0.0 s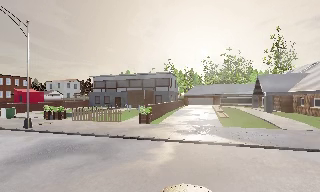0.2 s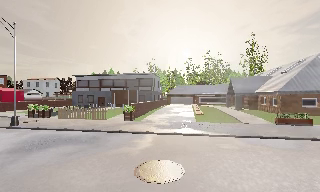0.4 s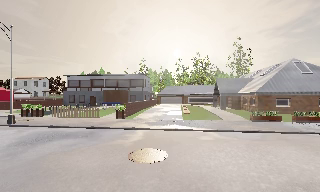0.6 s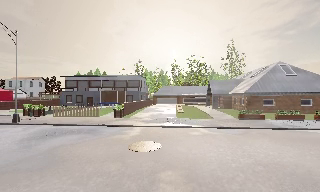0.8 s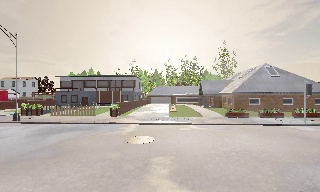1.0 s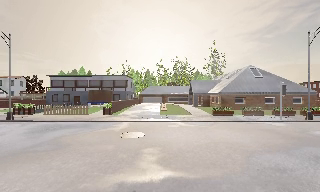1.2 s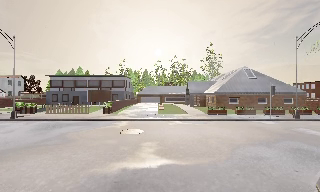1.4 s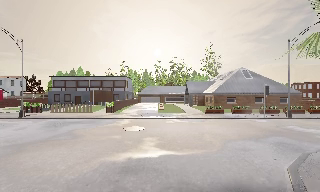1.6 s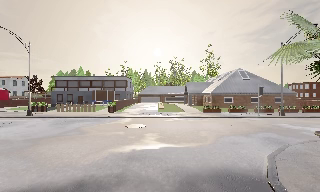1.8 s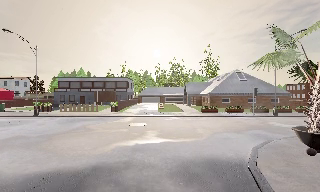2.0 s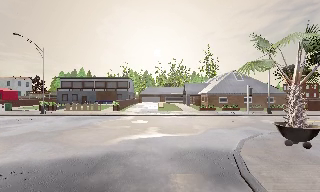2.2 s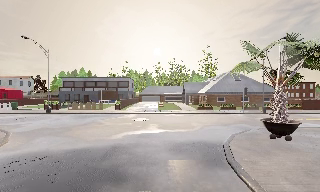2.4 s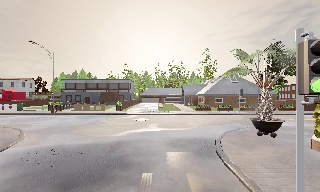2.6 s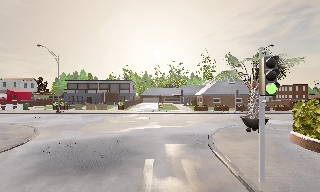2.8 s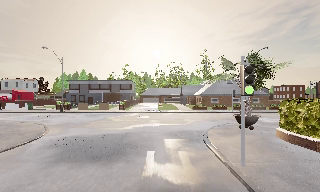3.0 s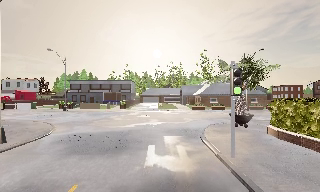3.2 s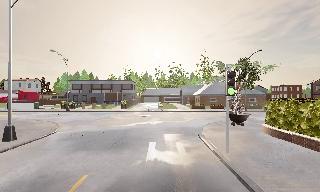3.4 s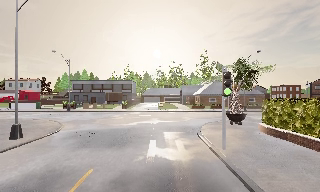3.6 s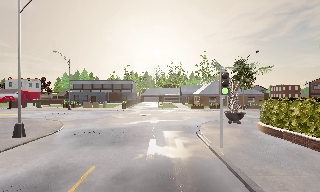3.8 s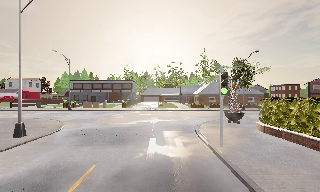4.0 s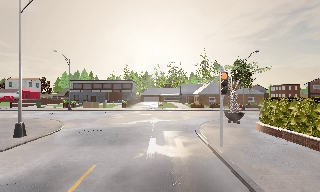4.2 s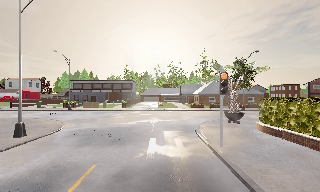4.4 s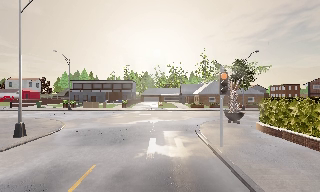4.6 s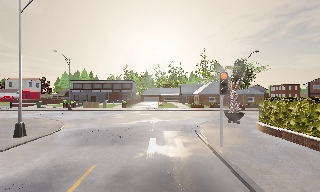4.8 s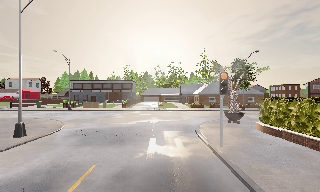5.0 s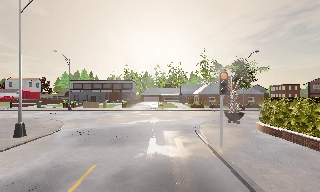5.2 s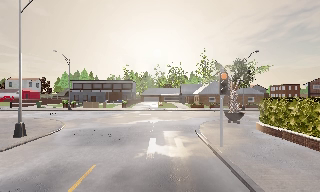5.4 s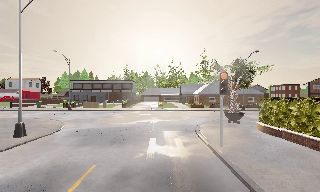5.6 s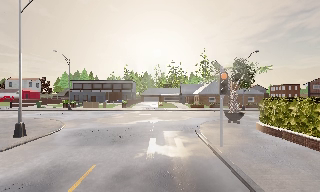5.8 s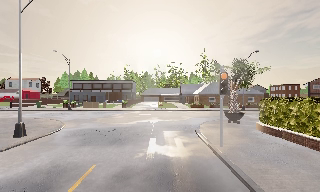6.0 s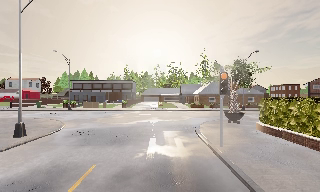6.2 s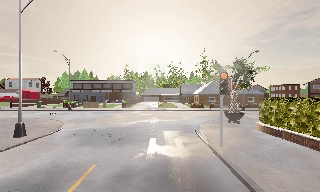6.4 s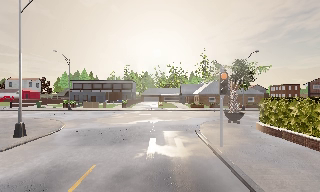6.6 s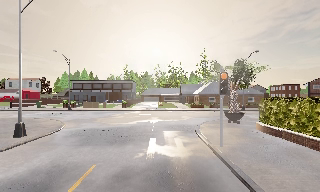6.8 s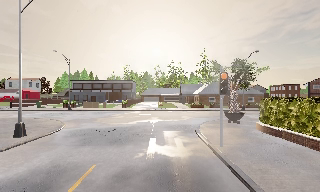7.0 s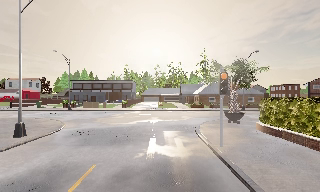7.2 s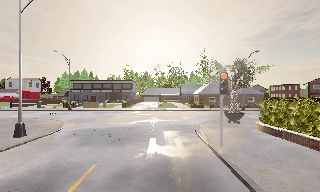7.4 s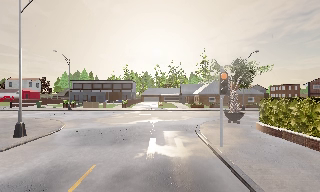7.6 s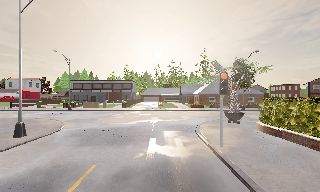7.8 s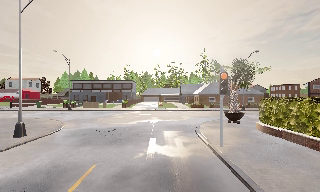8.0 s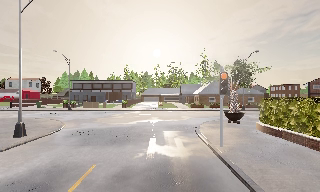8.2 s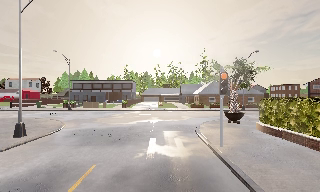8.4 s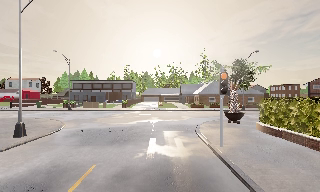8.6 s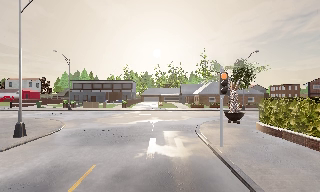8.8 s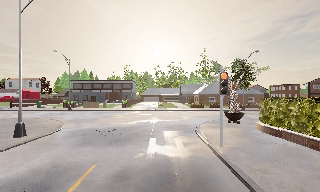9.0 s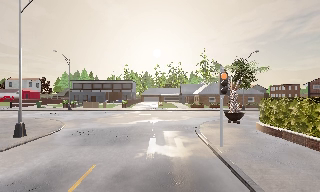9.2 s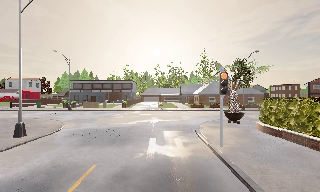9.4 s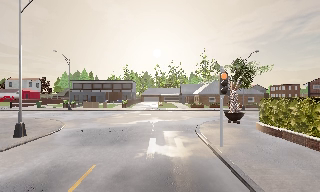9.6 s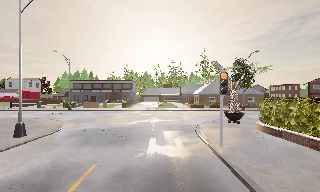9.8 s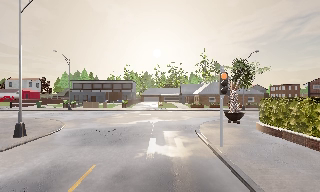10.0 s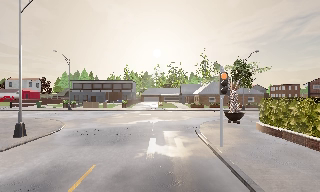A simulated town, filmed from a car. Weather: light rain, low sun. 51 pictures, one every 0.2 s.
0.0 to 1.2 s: The camera swings to its right by about 15 degrees, and the scene slides to the left. It travels backward, about 6 m, so what stands in front gets smaller.
1.2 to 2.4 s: The camera travels backward, about 5 m, so what stands in front gets smaller.
2.4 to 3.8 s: The camera travels backward, about 3.5 m, so what stands in front gets smaller. It loses speed.
3.8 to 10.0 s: The camera keeps its place and its aim.
The film runs backward here.
